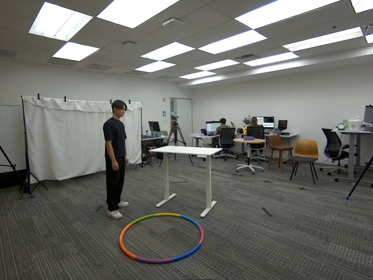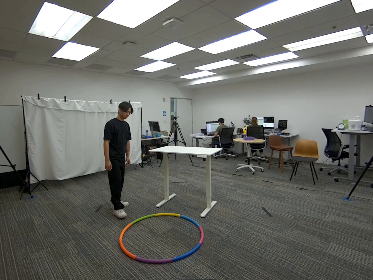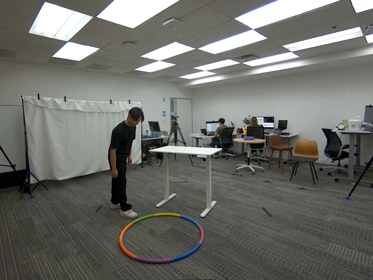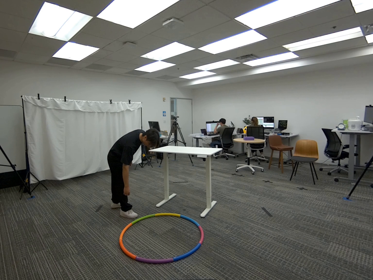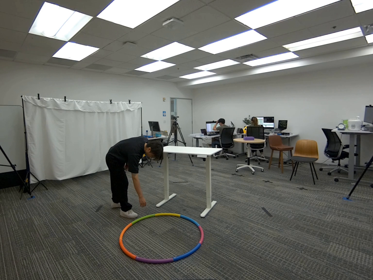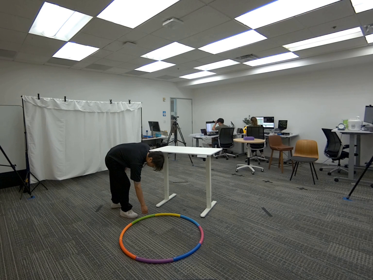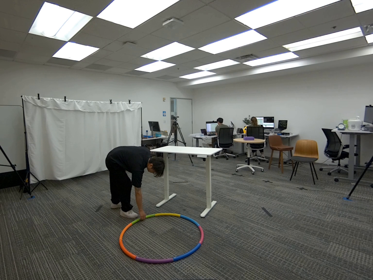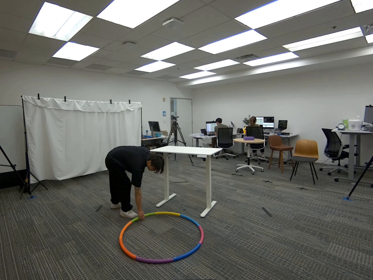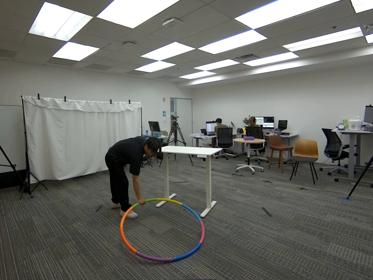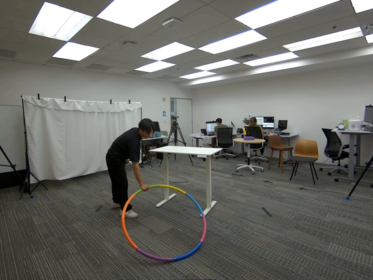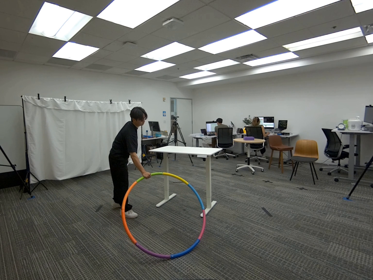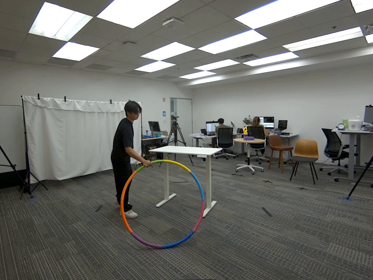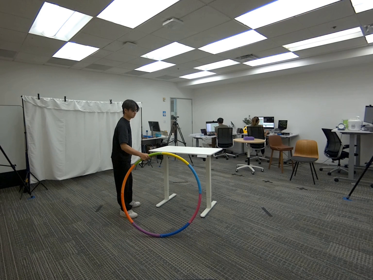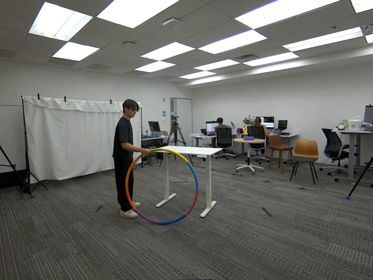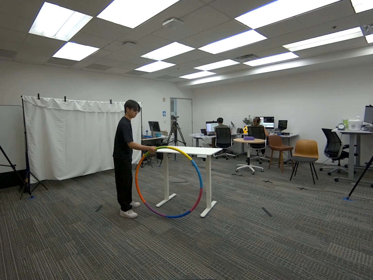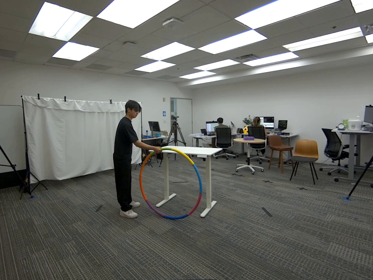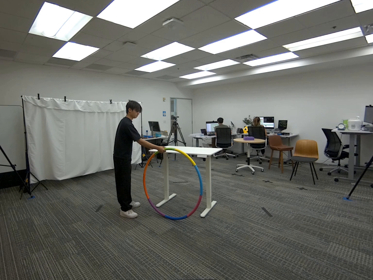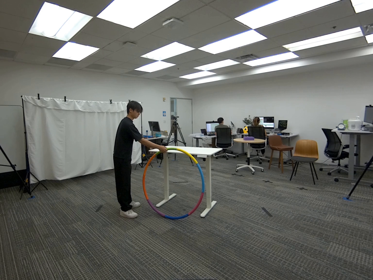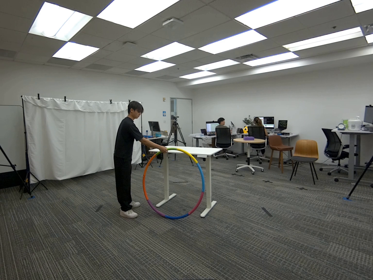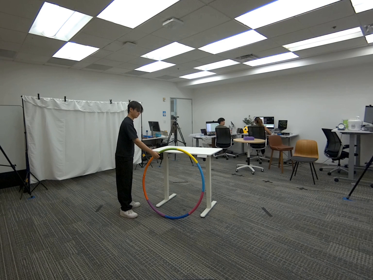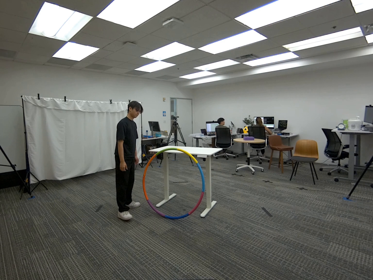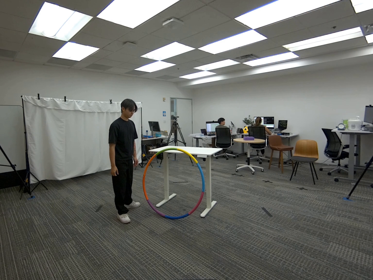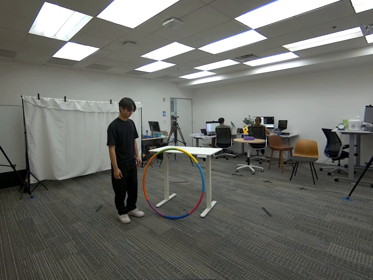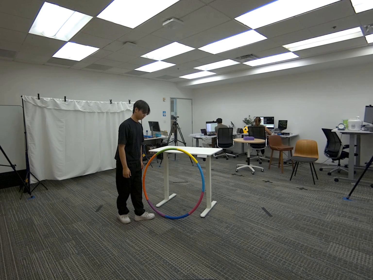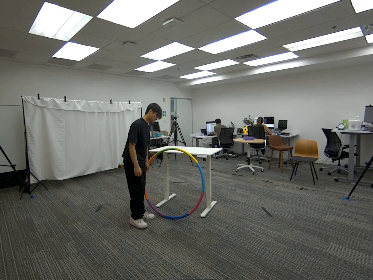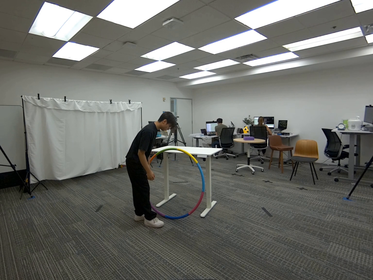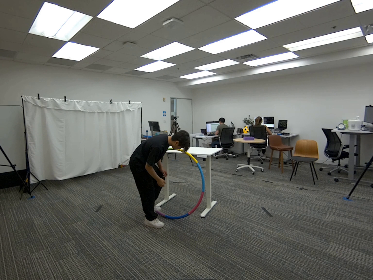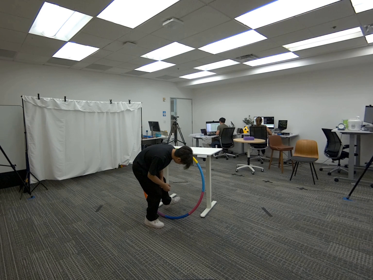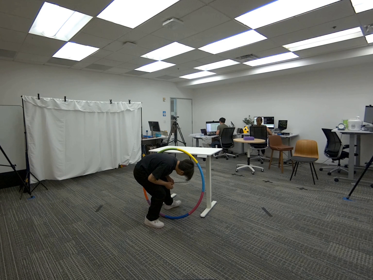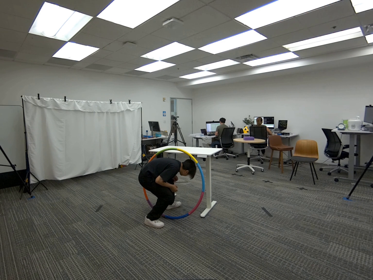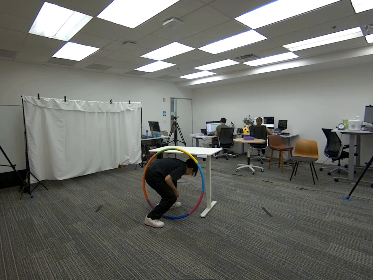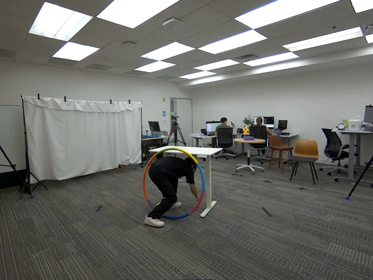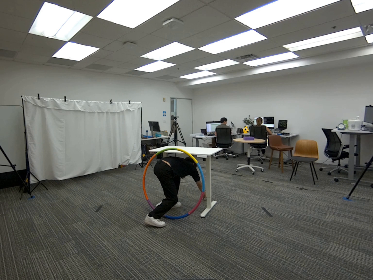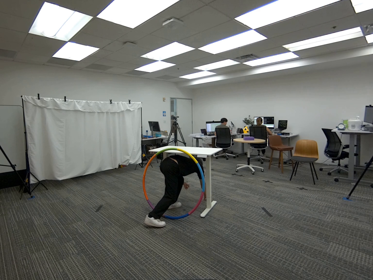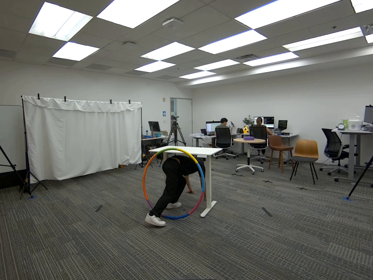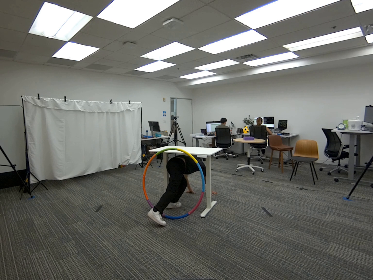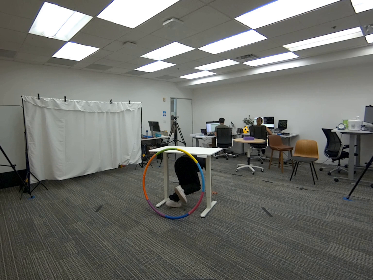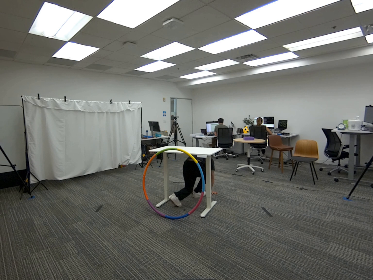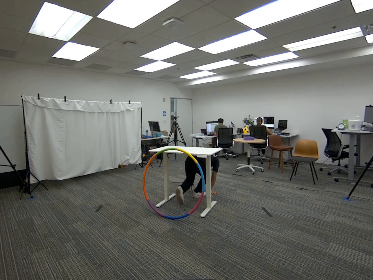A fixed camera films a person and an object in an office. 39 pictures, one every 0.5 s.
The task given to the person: Walk over to the hula hoop on the floor and place it against the white desk. Crawl through the hula hoop and stand up.
